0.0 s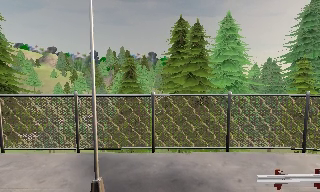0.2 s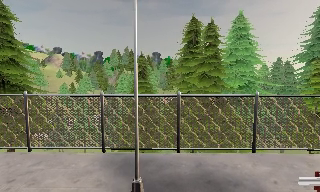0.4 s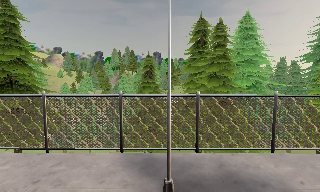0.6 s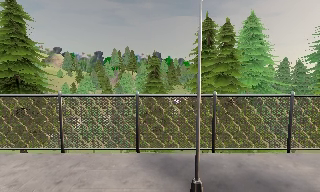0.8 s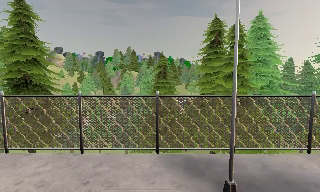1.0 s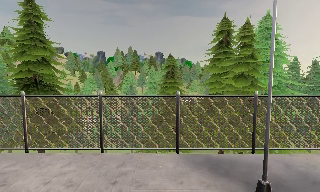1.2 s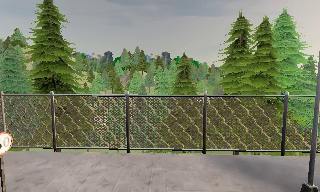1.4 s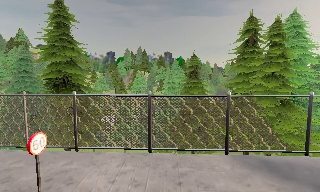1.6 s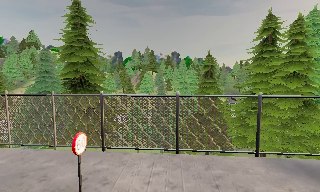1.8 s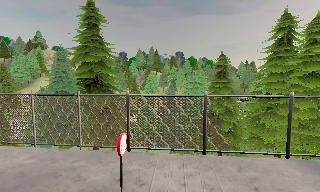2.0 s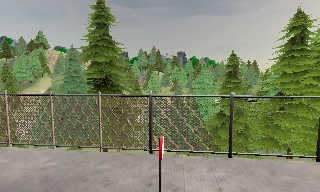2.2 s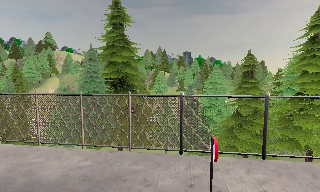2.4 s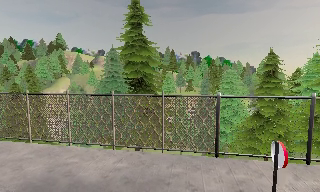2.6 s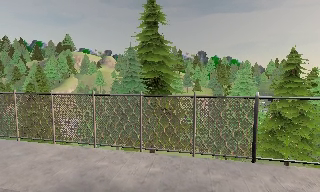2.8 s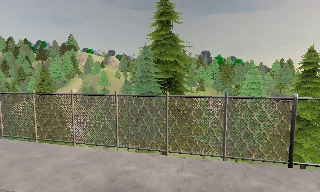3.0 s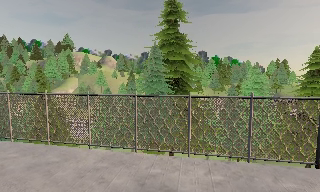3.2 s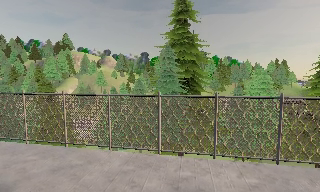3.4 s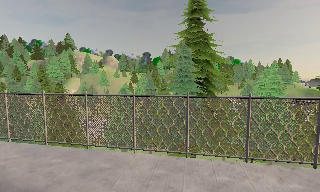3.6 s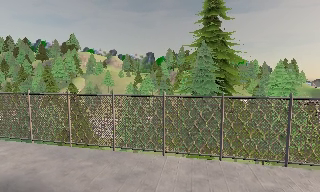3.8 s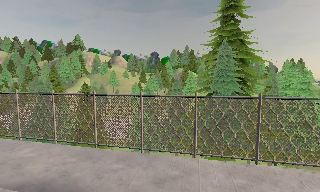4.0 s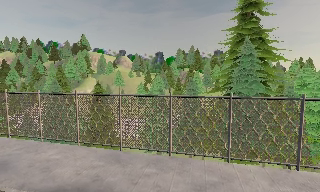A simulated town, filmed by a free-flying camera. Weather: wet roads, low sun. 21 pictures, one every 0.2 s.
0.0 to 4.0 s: The scene slides to the right, as the camera pans about 15 degrees to its left. It travels to its left, about 25 m, so close, fixed things drift to the right.
The film runs forward here.
